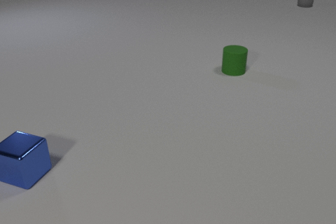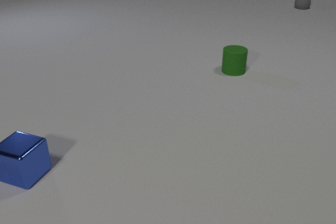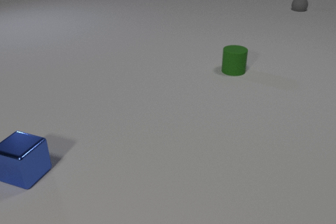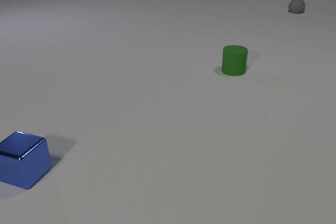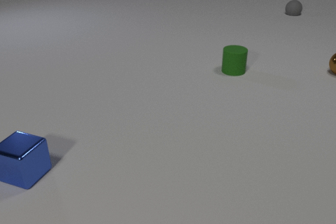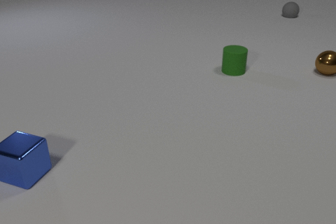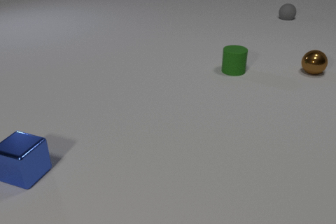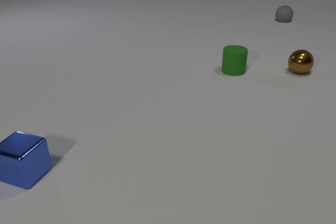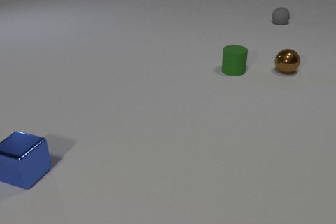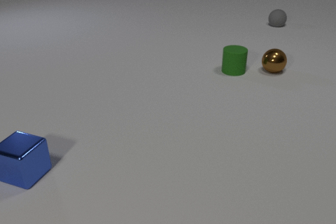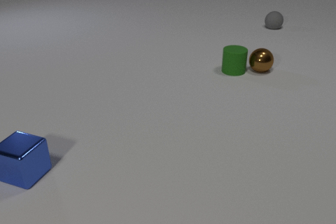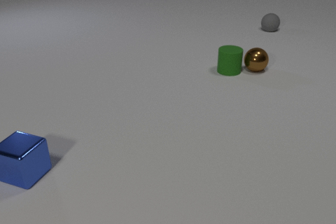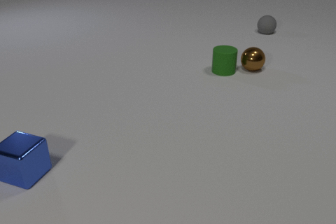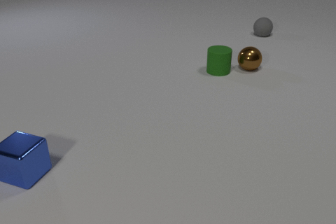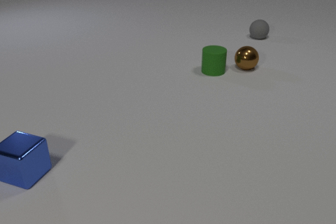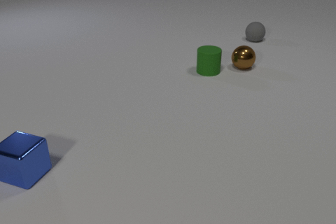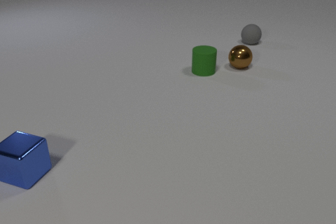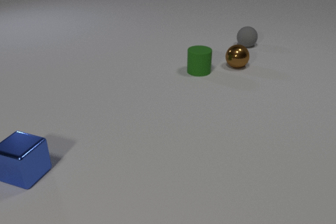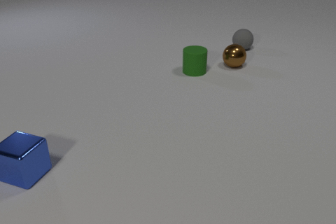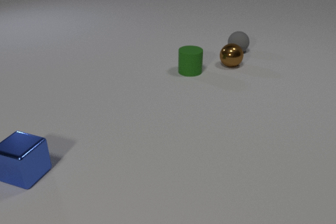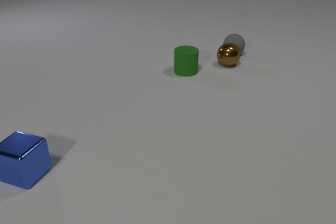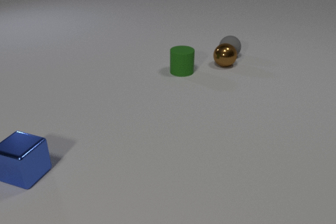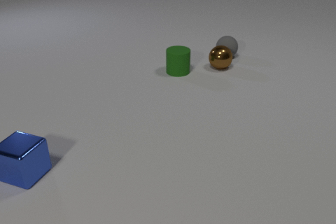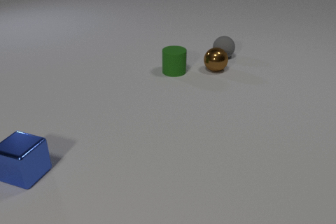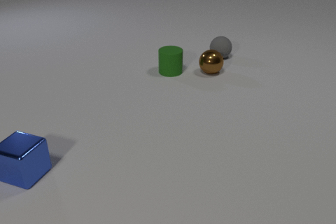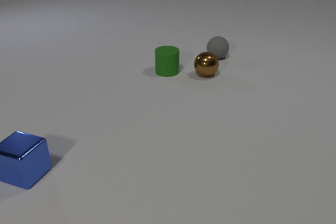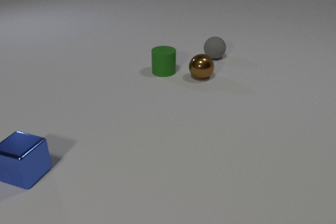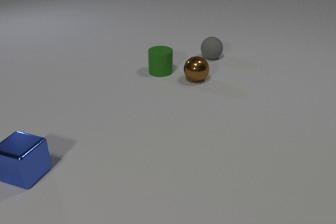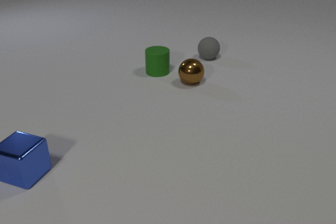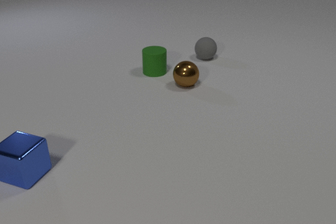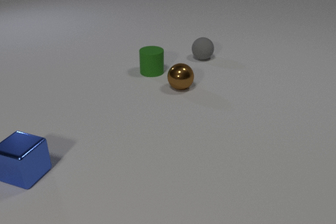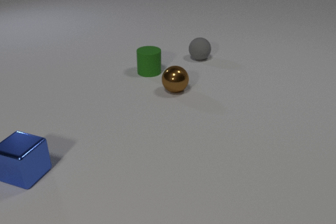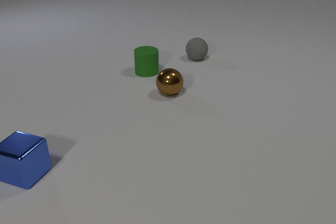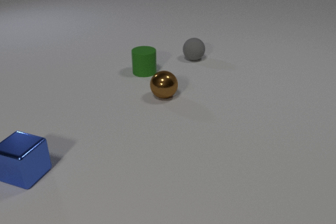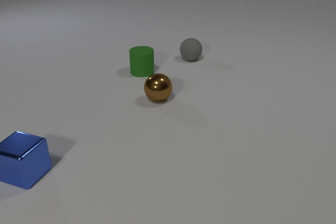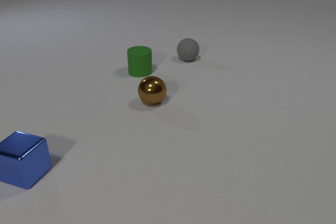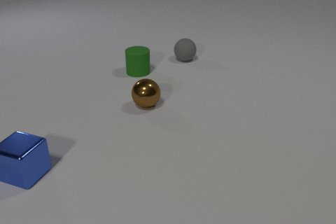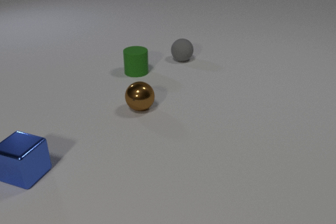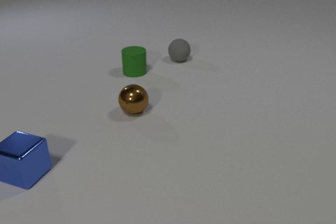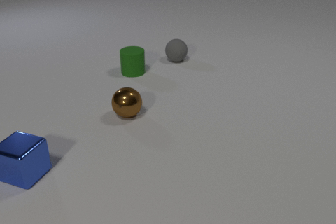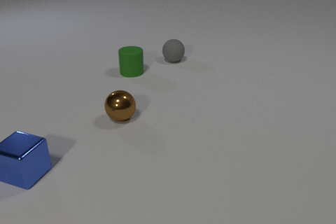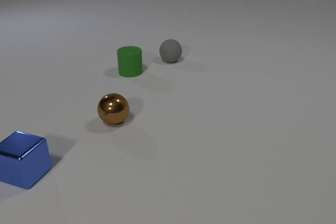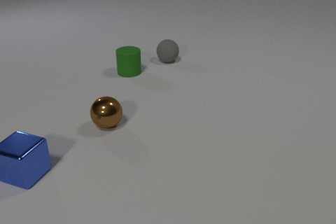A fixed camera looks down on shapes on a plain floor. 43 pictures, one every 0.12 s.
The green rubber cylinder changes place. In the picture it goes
to the left.
The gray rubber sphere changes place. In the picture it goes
toward the camera.
0.00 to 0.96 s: The brown metal sphere comes in at the right edge, rolls to the left. The gray rubber sphere rolls toward the camera.
0.96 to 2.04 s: The brown metal sphere rolls to the left. The green rubber cylinder slides to the left. The gray rubber sphere rolls toward the camera. The brown metal sphere and the green rubber cylinder collide.
2.04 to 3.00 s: The brown metal sphere rolls to the left and toward the camera. The green rubber cylinder slides to the left. The gray rubber sphere rolls toward the camera and to the left. The brown metal sphere and the gray rubber sphere collide.
3.00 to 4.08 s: The brown metal sphere rolls toward the camera and to the left. The green rubber cylinder slides to the left. The gray rubber sphere rolls to the left.
4.08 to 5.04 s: The brown metal sphere rolls to the left and toward the camera. The green rubber cylinder slides to the left. The gray rubber sphere rolls to the left.
How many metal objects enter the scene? 1.
How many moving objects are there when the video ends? 3.
What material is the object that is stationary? metal.
